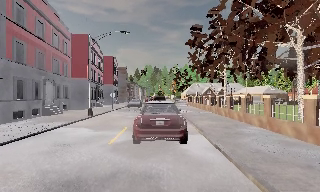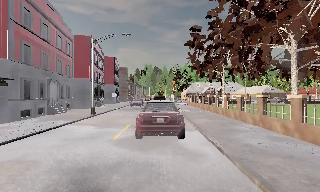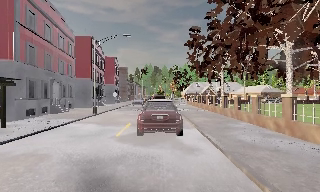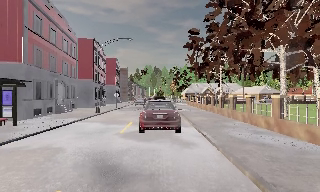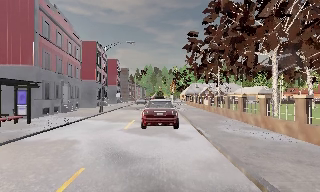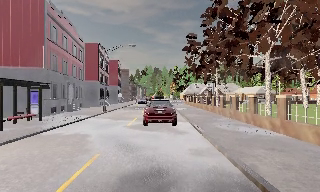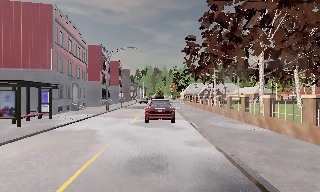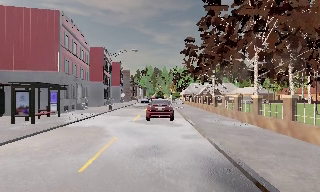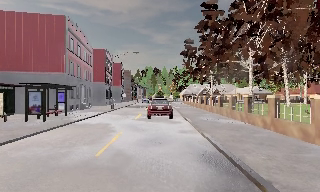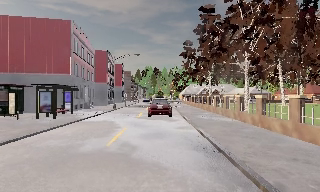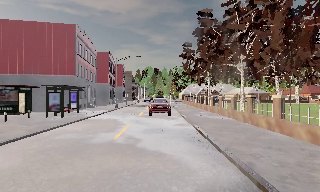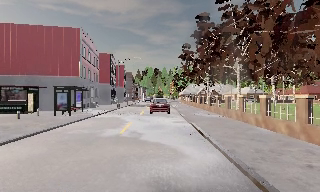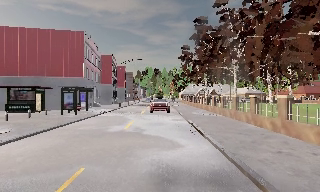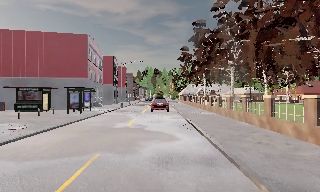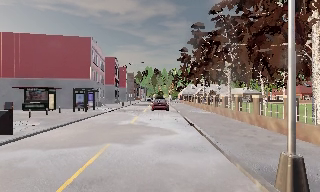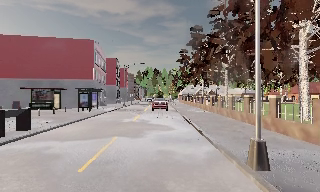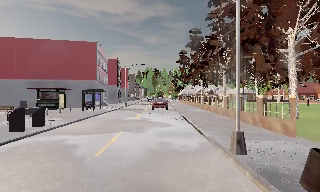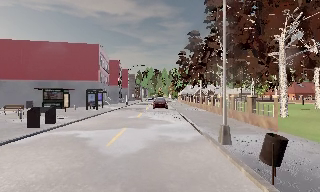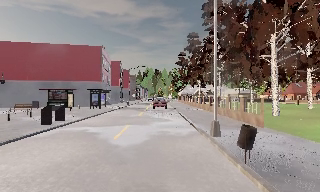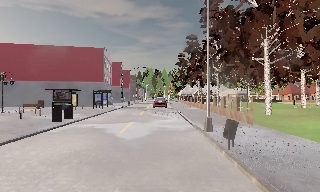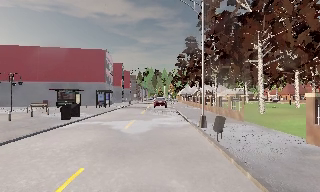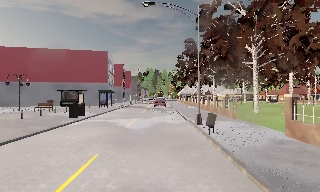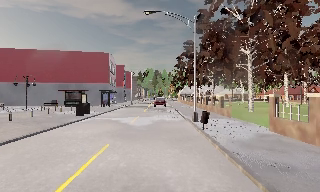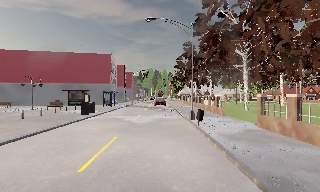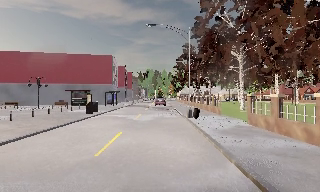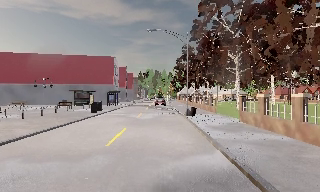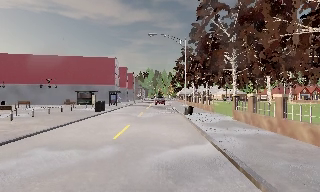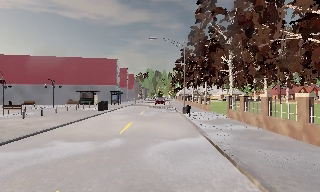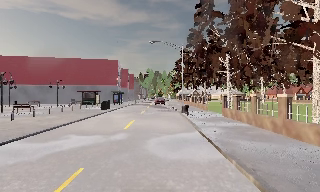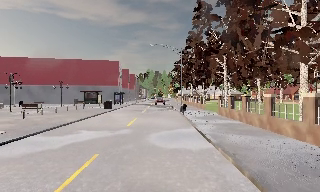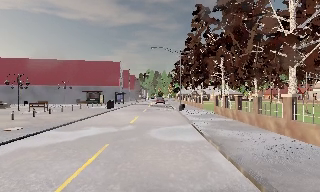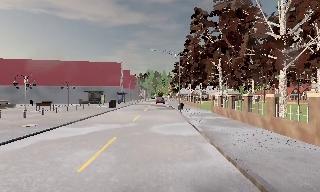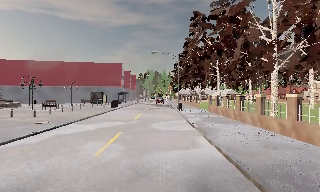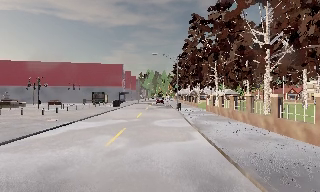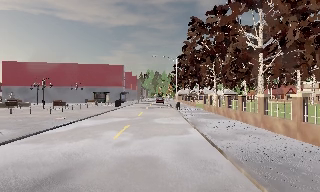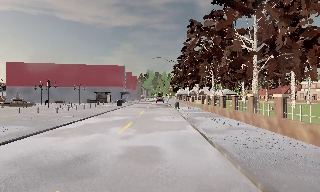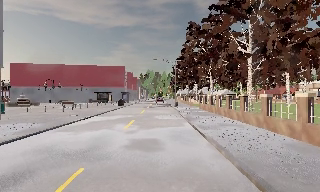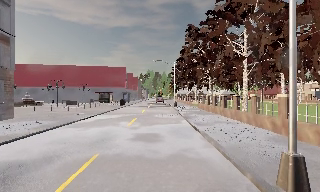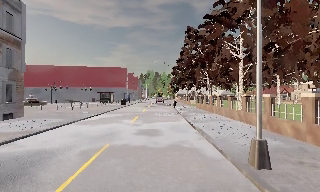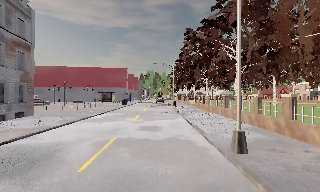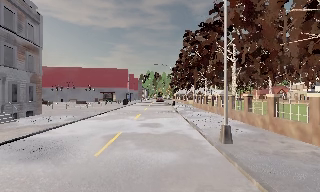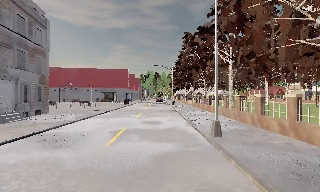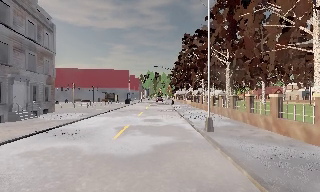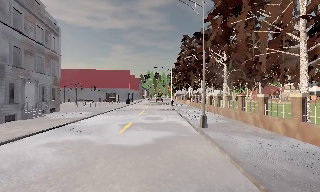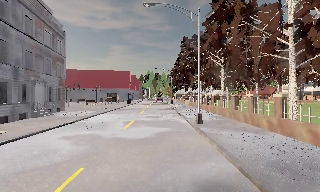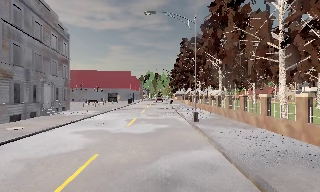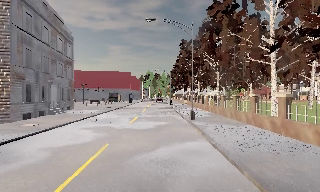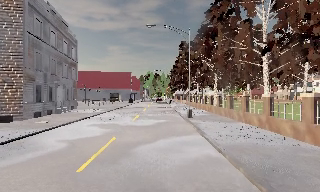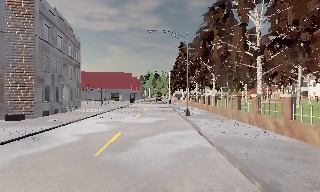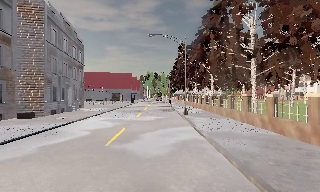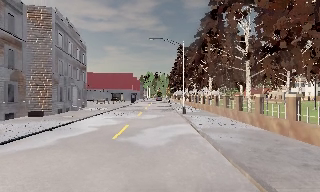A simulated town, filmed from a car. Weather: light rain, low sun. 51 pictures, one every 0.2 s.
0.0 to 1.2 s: The camera travels backward, about 5 m, so what stands in front gets smaller. It gains speed.
1.2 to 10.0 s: The camera travels backward, about 45 m, so what stands in front gets smaller.
The film runs backward here.
